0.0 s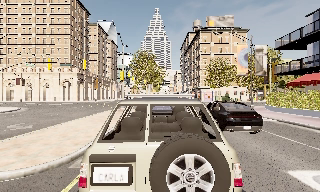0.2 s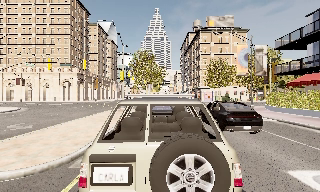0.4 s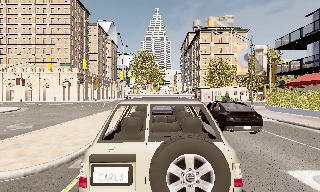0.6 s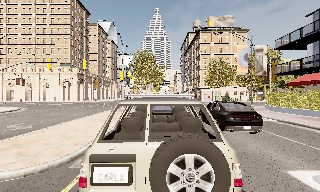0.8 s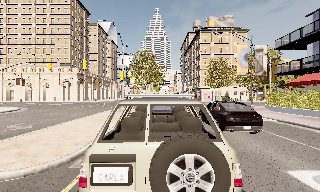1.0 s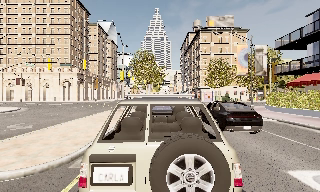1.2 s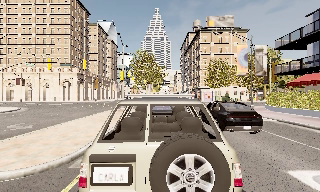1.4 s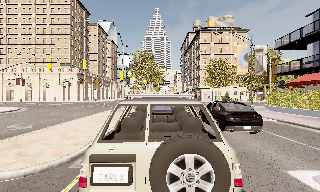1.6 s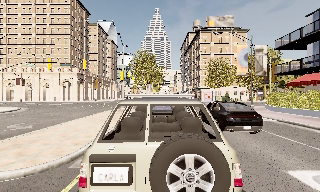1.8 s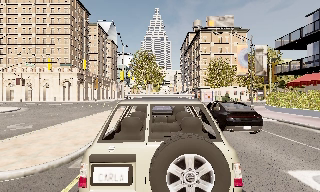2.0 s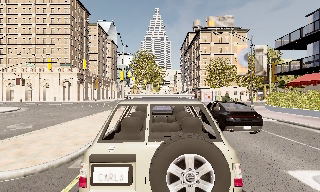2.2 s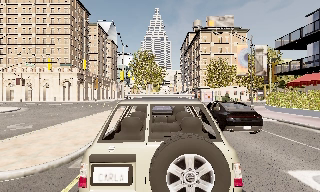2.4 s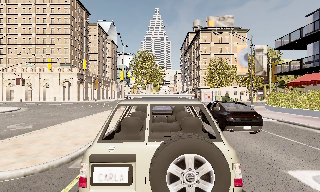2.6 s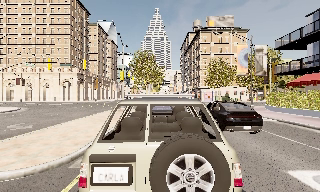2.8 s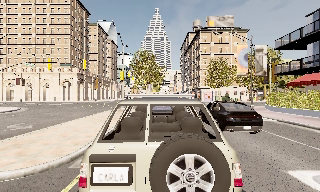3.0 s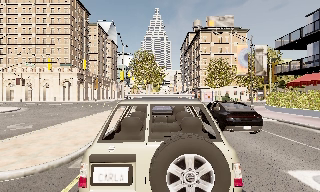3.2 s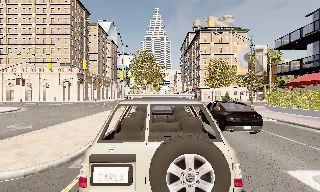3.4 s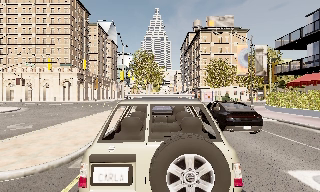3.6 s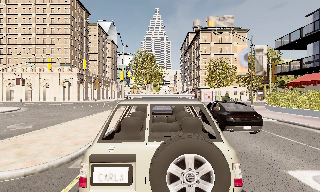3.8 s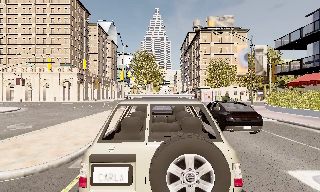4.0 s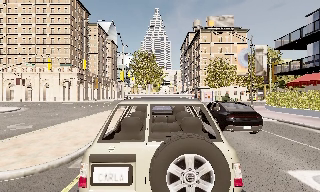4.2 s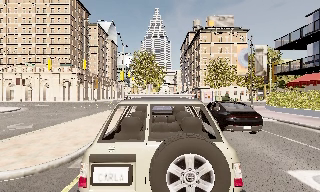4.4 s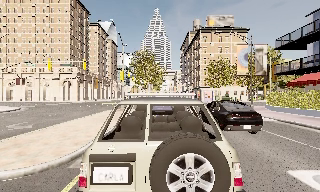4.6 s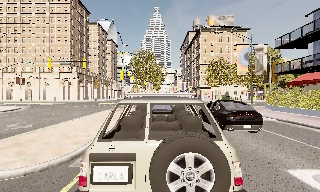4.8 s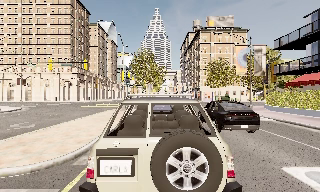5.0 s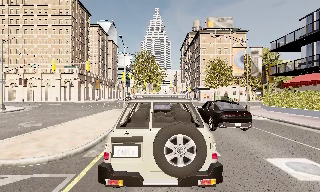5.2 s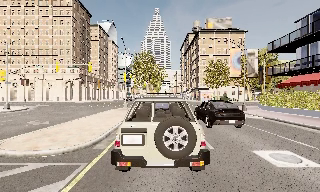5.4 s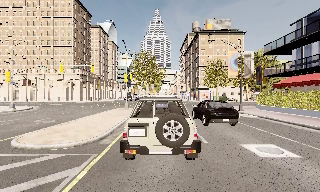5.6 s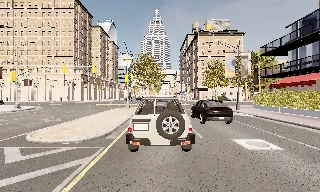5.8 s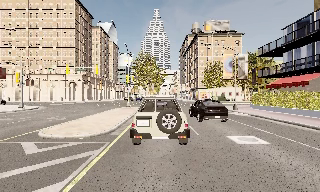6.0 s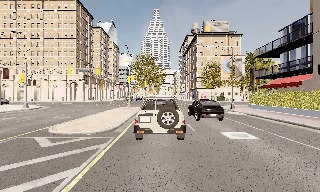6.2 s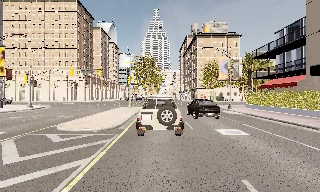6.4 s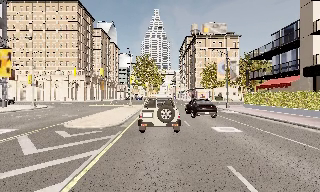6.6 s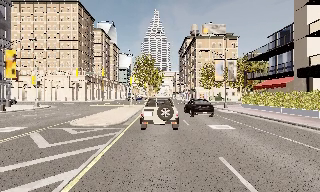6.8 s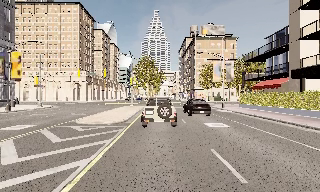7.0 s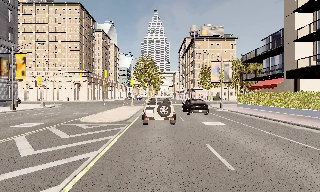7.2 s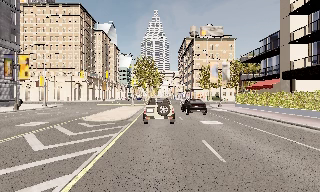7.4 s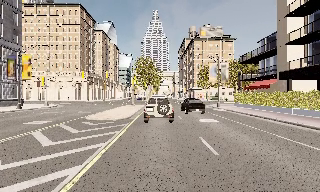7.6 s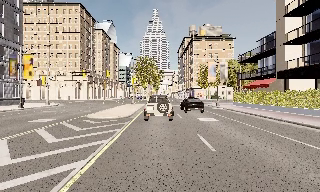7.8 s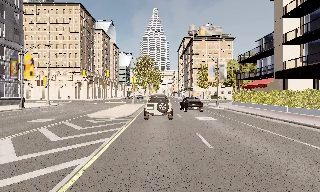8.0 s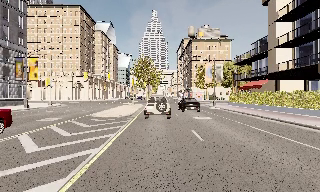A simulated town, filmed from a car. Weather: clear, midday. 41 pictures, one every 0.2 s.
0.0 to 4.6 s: The camera keeps its place and its aim.
4.6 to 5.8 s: The camera travels backward, about 3.5 m, so what stands in front gets smaller. It gains speed.
5.8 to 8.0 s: The camera travels backward, about 6 m, so what stands in front gets smaller.
The film runs backward here.
